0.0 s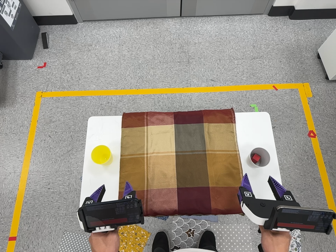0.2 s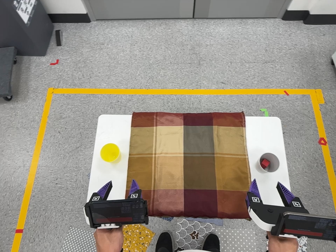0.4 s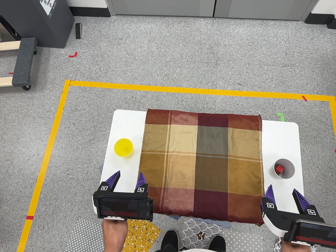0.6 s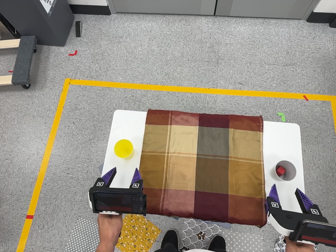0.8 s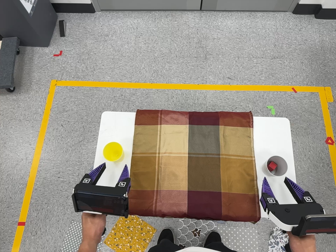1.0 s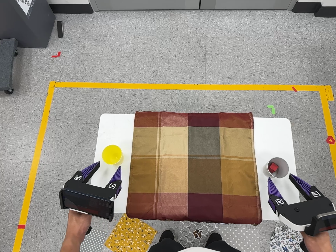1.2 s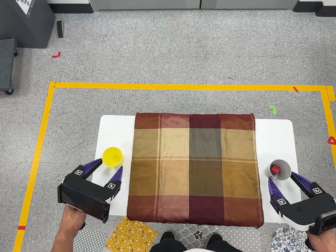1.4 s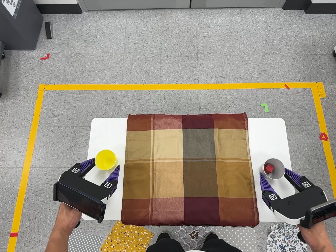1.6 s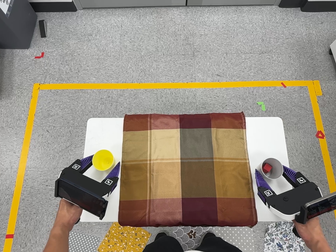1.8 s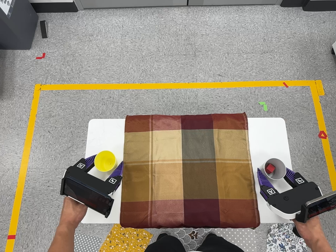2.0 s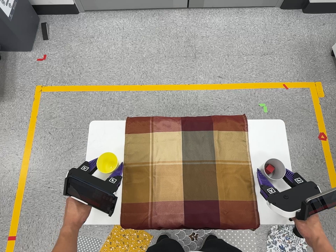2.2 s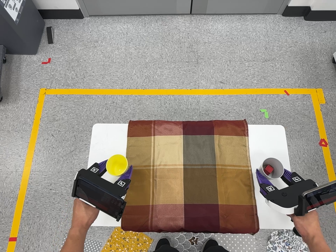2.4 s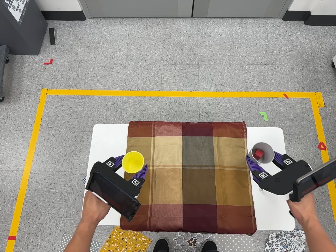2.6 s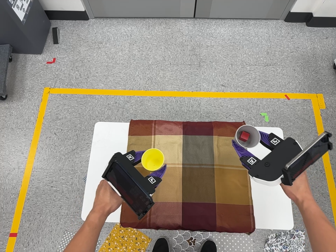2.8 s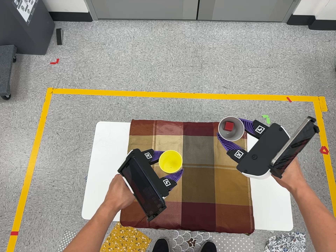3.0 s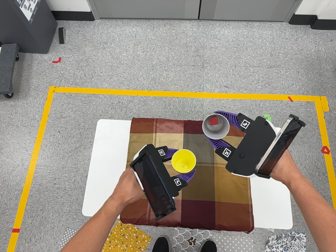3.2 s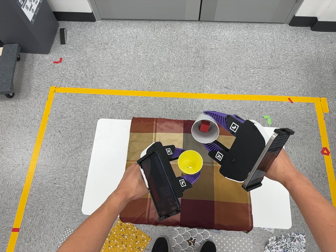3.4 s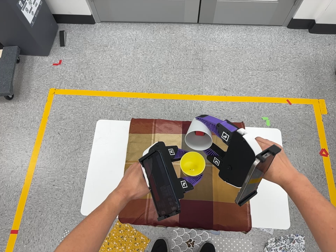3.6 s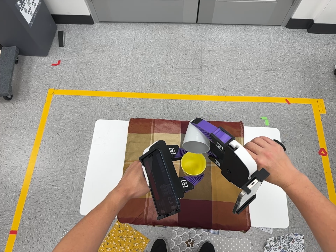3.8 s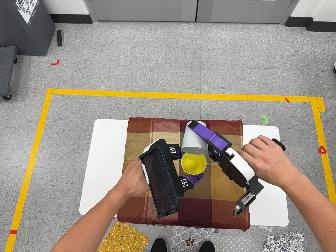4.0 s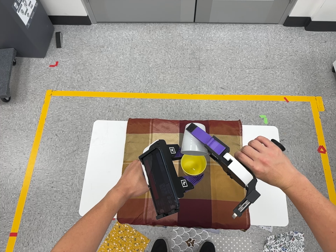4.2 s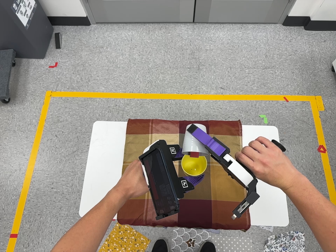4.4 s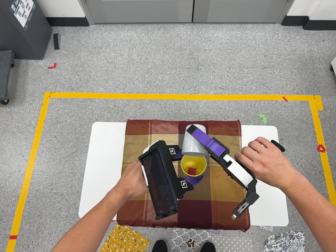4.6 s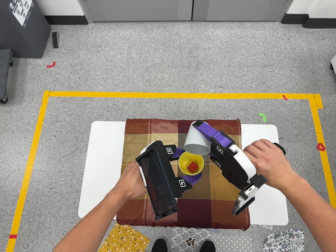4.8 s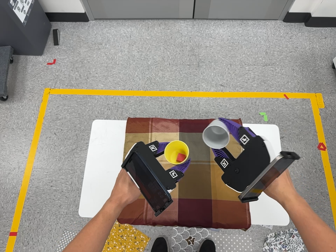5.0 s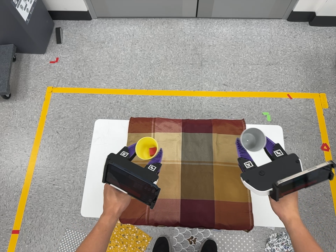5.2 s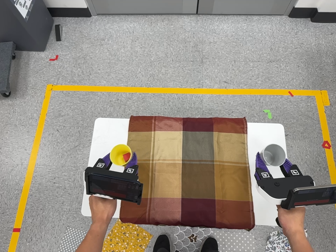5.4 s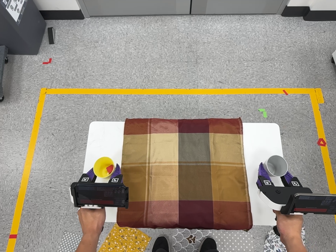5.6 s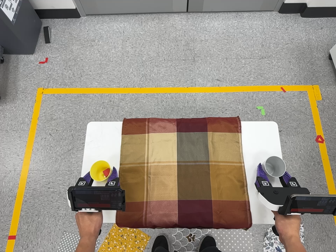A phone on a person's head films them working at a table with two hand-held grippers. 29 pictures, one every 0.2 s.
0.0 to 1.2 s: The camera travels toward the top of its view and forward, about 7 cm, so close, fixed things drift downward.
1.2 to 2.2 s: The camera shifts only a little, or ends up much as it began.
2.2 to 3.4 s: The camera travels backward and toward the bottom of its view, about 7 cm, so what stands in front gets smaller.
3.4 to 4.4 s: The camera keeps its place and its aim.
4.4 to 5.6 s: The camera shifts only a little, or ends up much as it began.
The film runs forward here.
